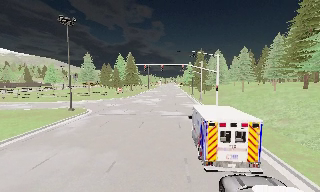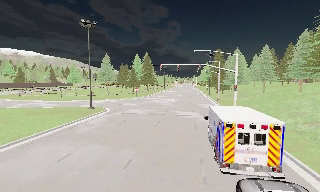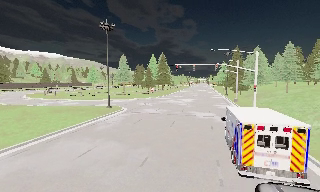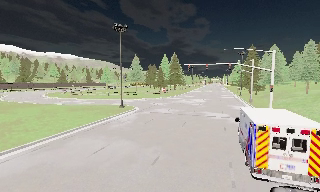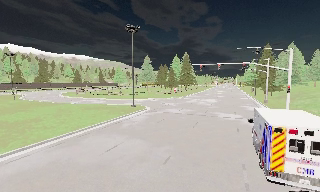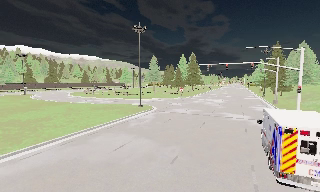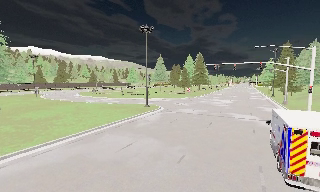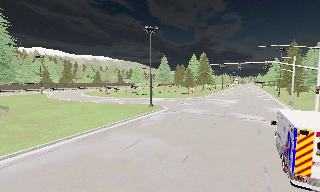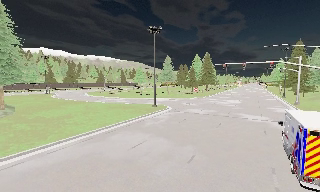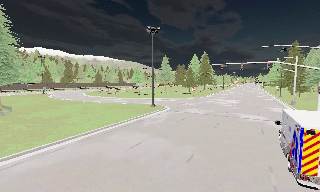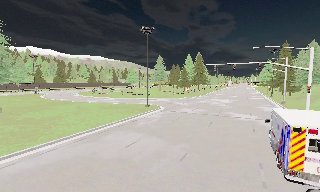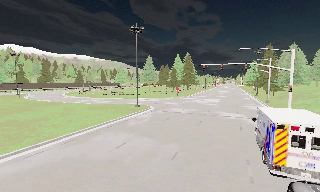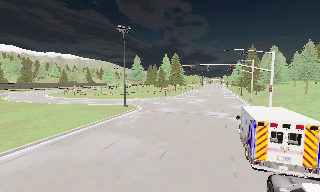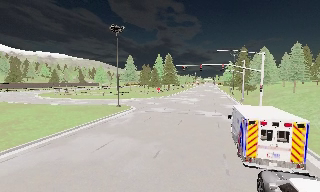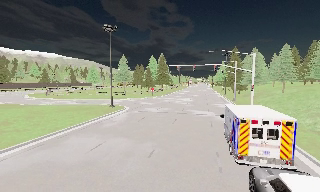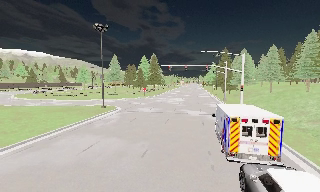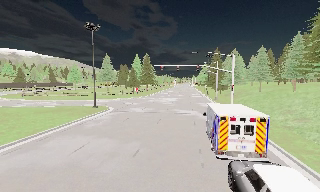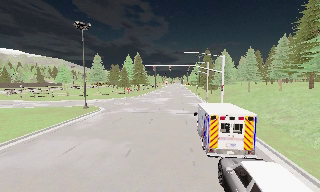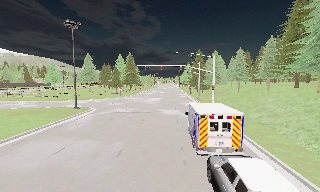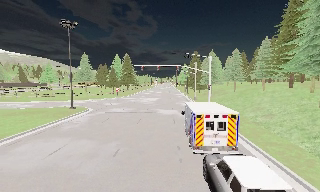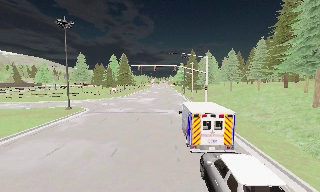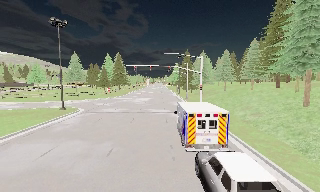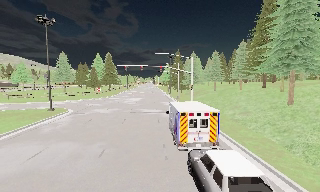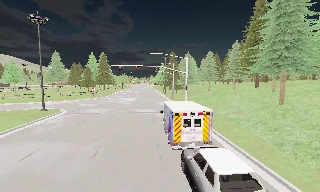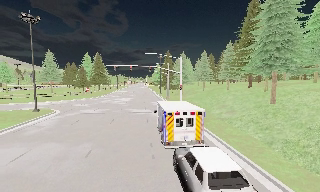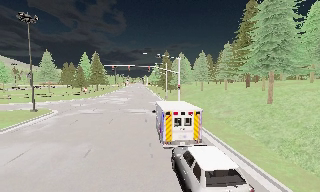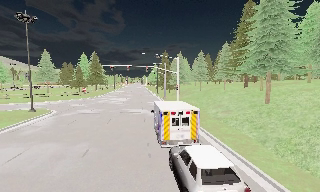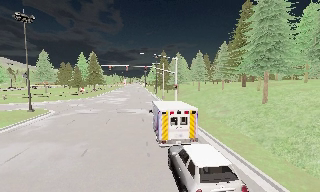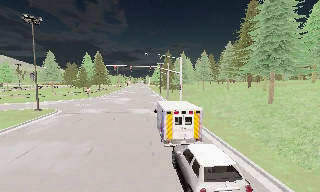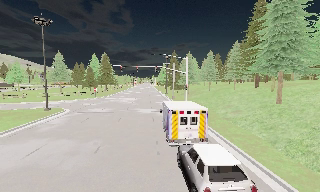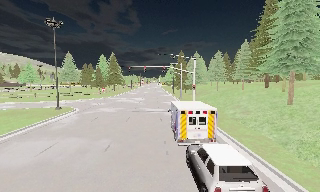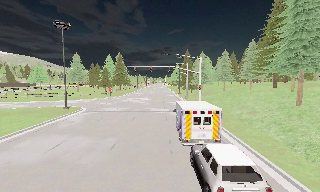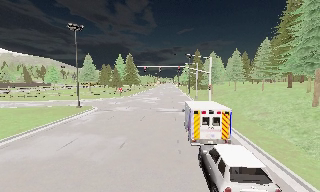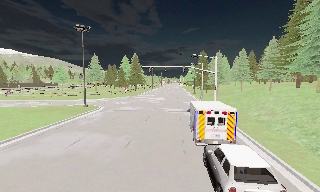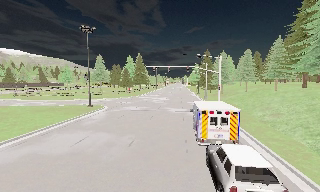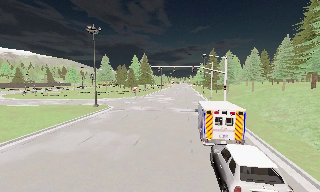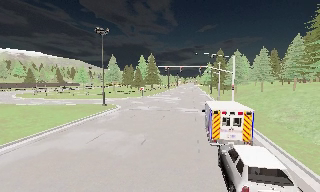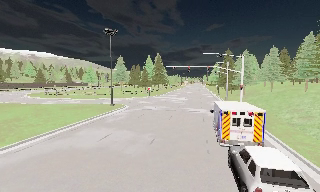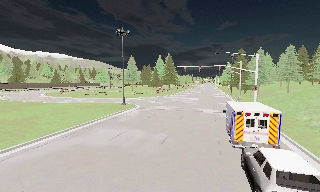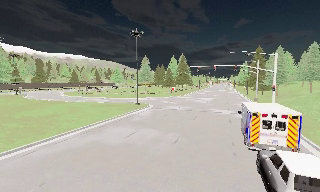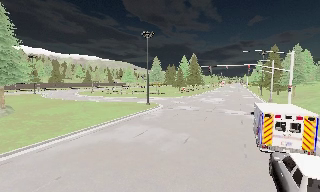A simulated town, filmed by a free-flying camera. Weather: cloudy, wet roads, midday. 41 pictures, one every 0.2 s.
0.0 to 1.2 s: The camera pans to its left, which is counterclockwise from overhead, by about 25 degrees.
1.2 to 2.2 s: The camera shifts only a little, or ends up much as it began.
2.2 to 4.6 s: The camera swings to its right by about 30 degrees, and the scene slides to the left. It travels backward, about 1 m, so what stands in front gets smaller.
4.6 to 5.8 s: The camera shifts only a little, or ends up much as it began.
5.8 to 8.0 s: The camera pans to its left, which is counterclockwise from overhead, by about 30 degrees. It travels backward, about 1 m.
The film runs backward here.
